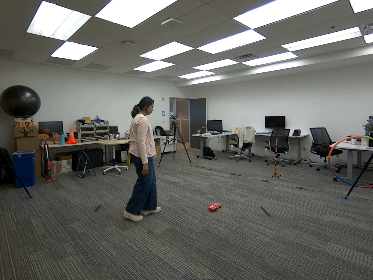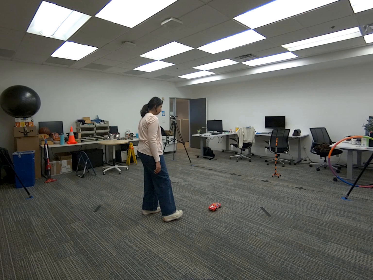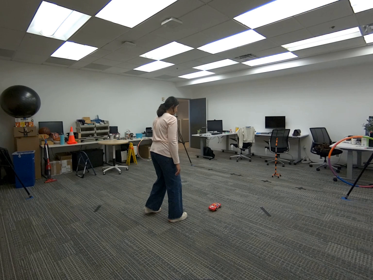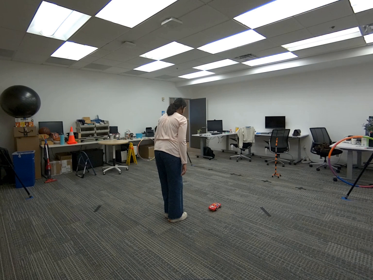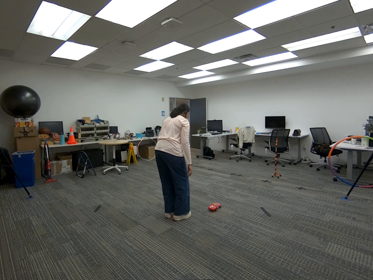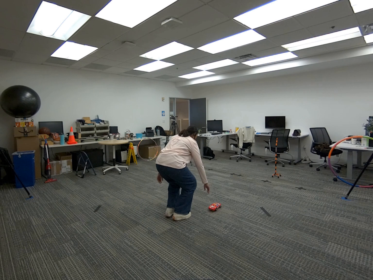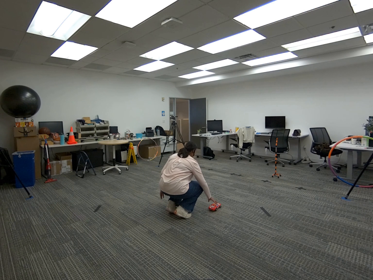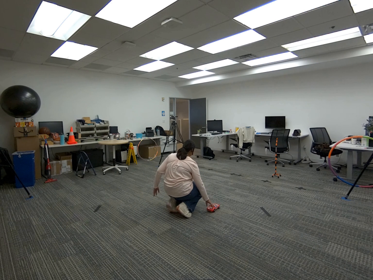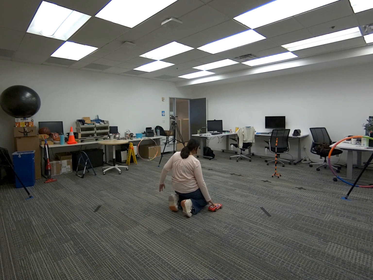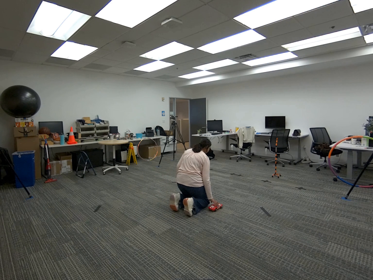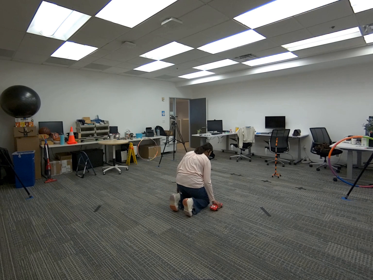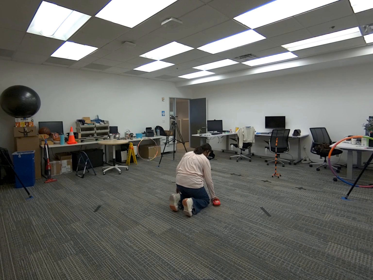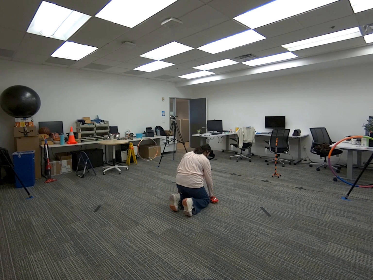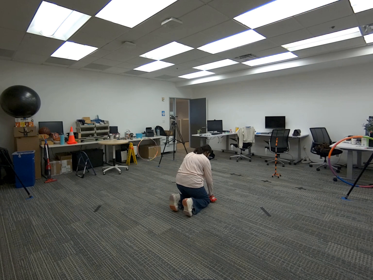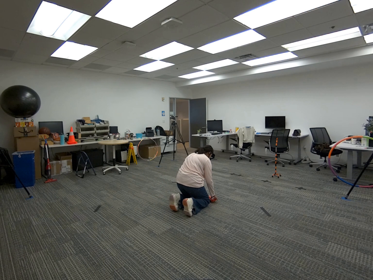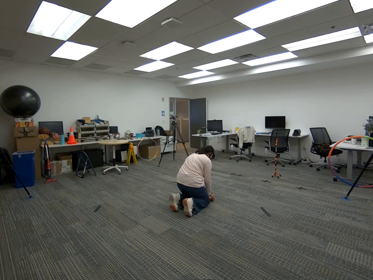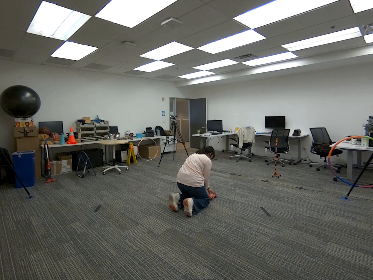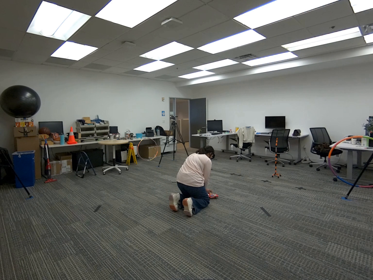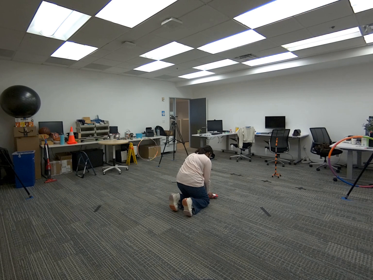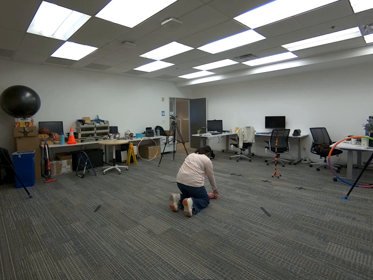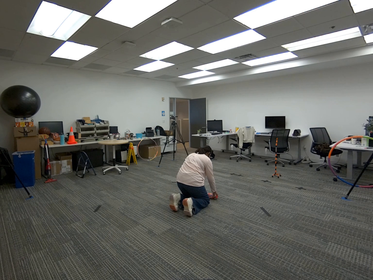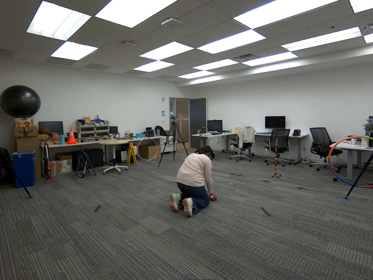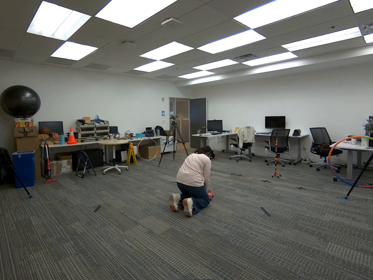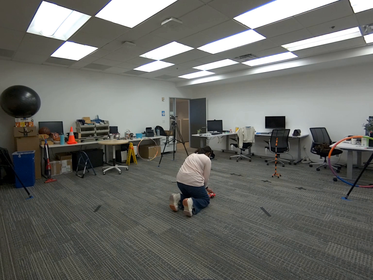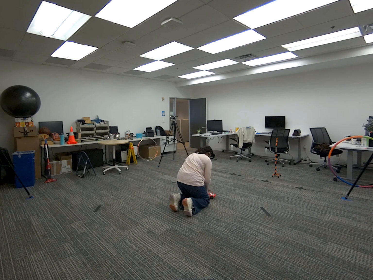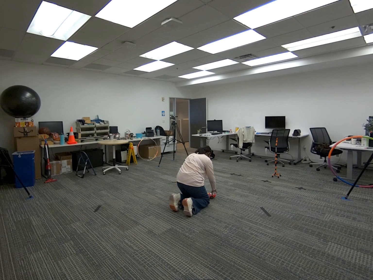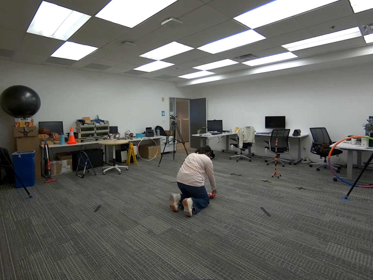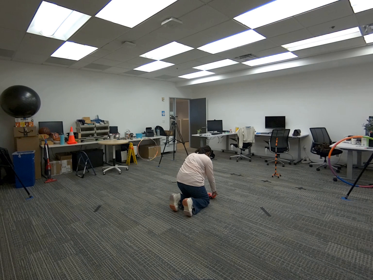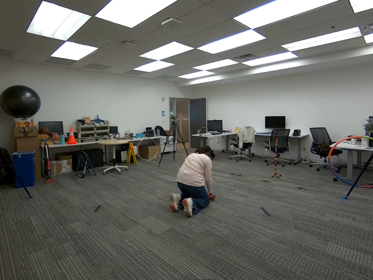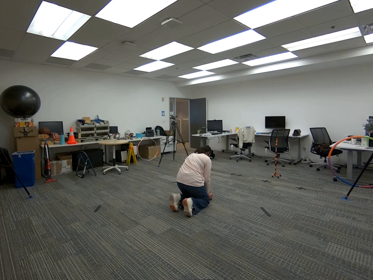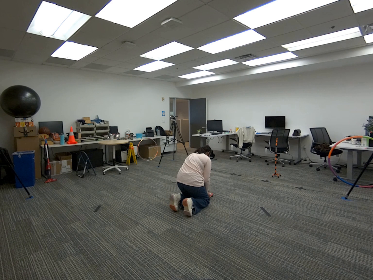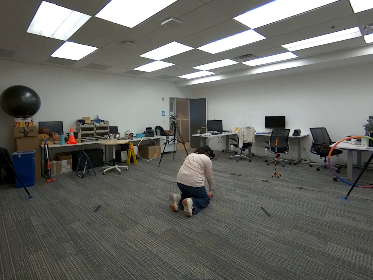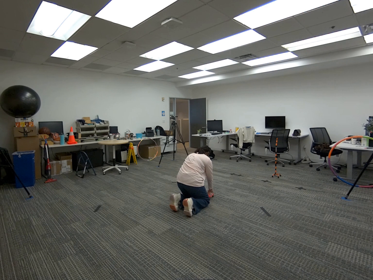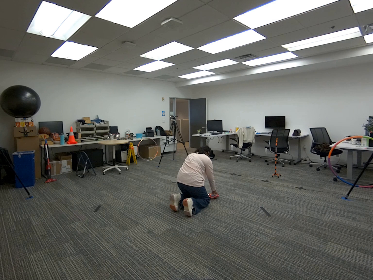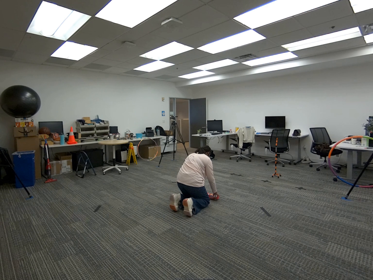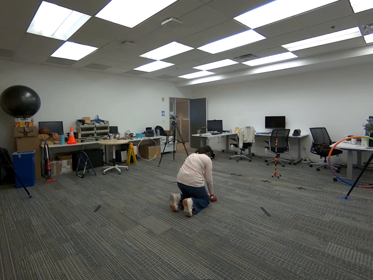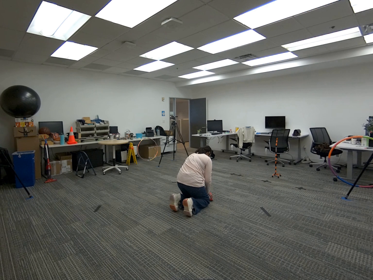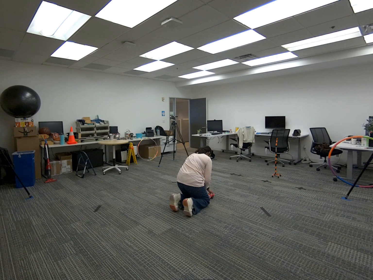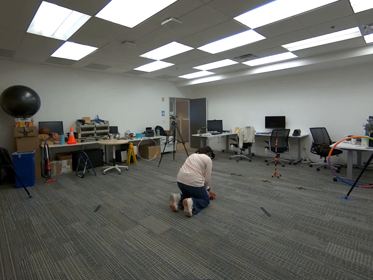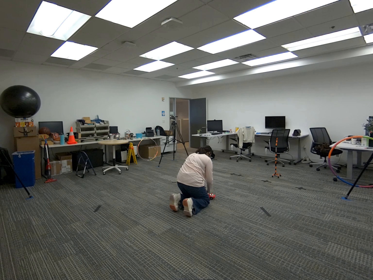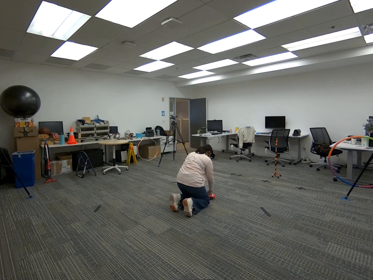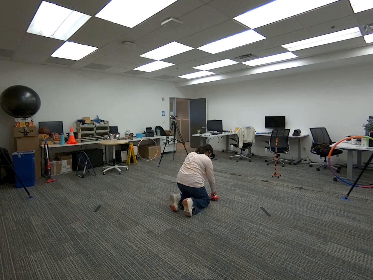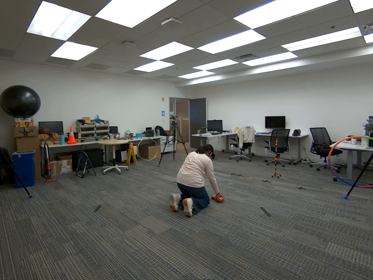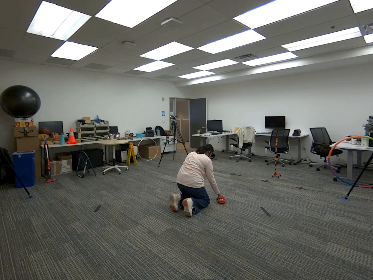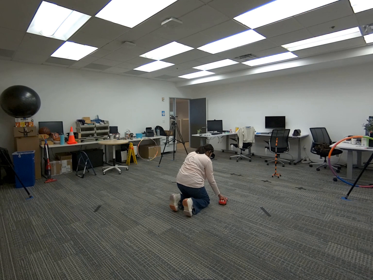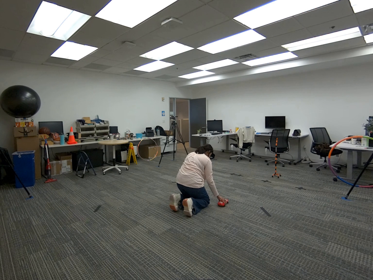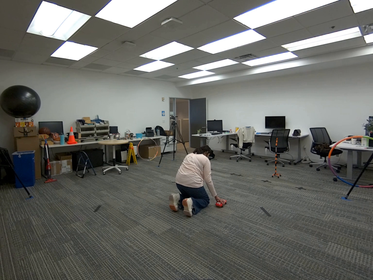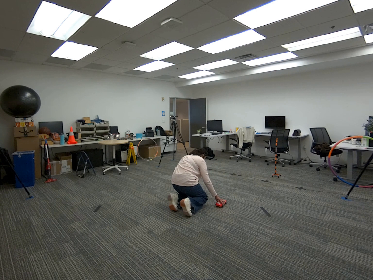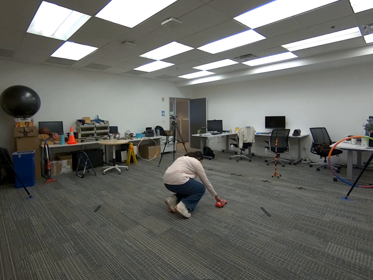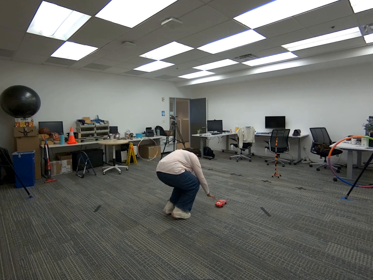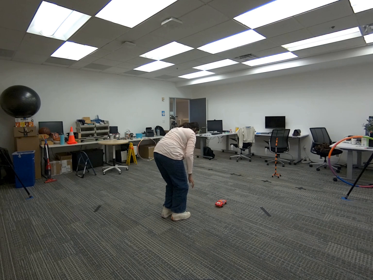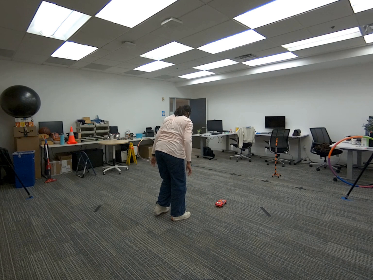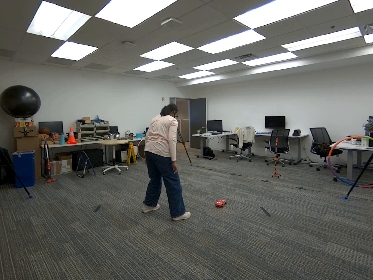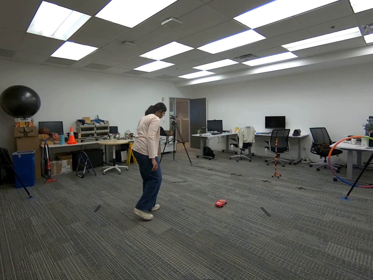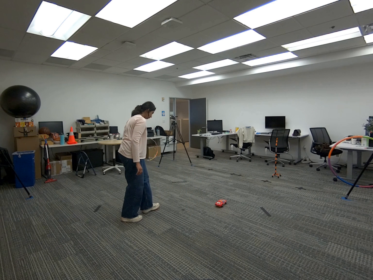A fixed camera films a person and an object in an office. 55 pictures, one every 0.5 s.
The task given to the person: Walk to the toy car on the ground, bend down to your knees and use both of your hands to grasp the car and rotate it while maintaining the car on the ground. Stand up when finished.
